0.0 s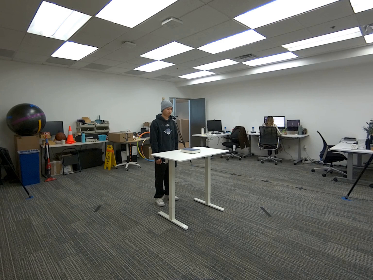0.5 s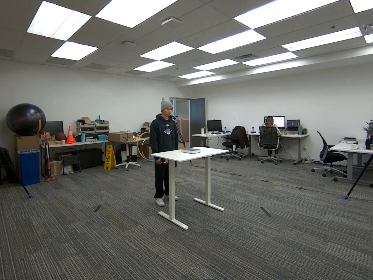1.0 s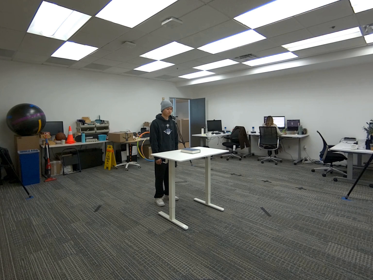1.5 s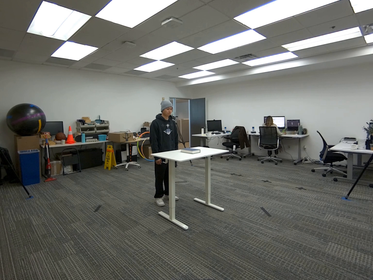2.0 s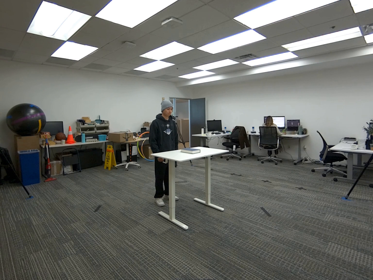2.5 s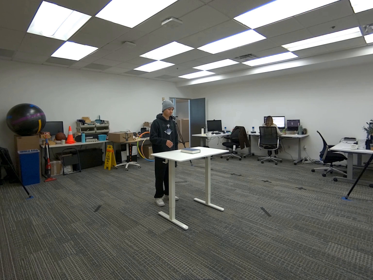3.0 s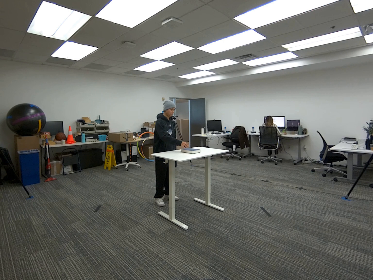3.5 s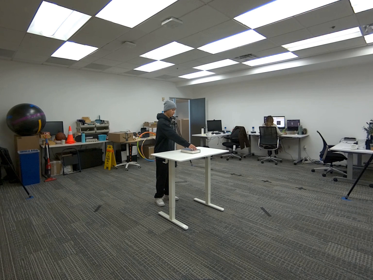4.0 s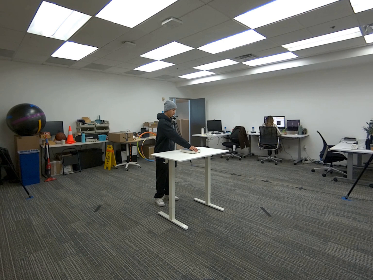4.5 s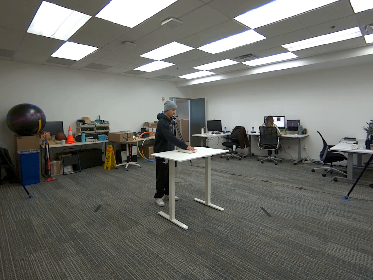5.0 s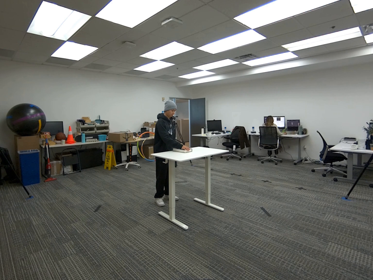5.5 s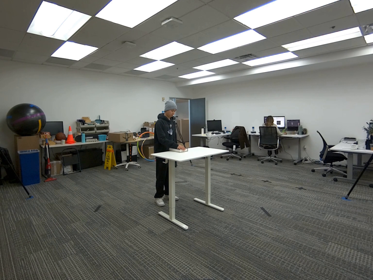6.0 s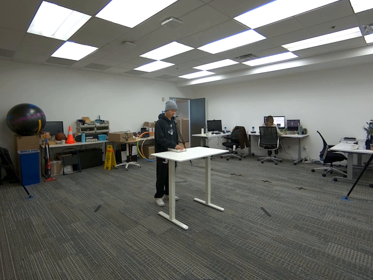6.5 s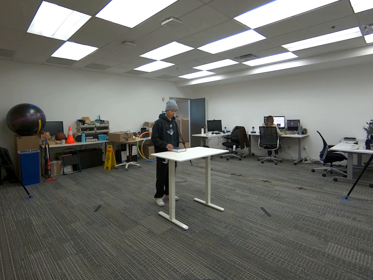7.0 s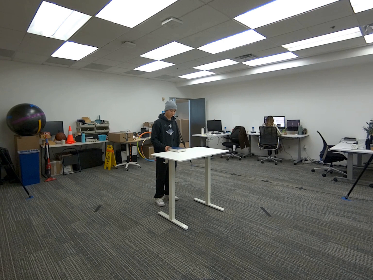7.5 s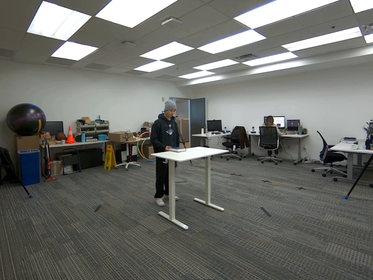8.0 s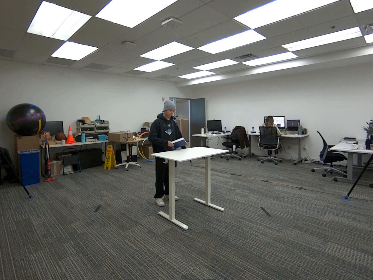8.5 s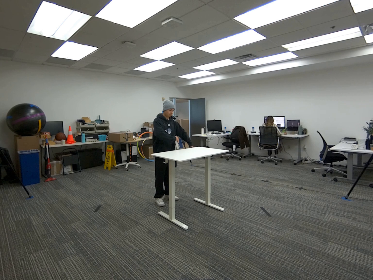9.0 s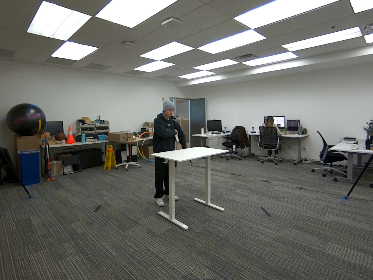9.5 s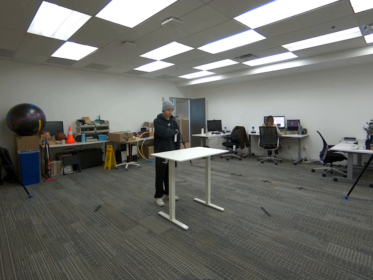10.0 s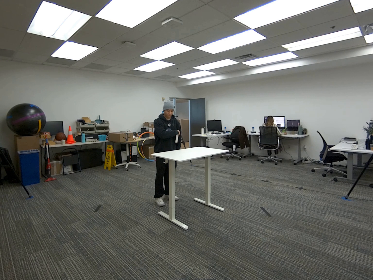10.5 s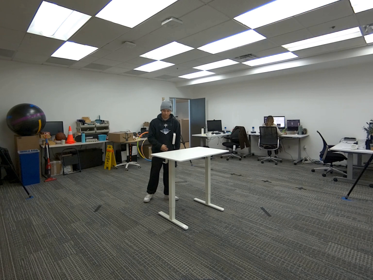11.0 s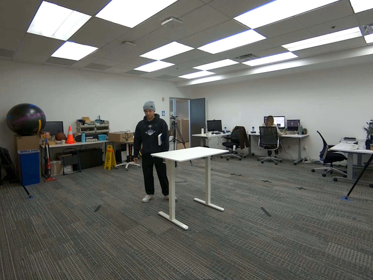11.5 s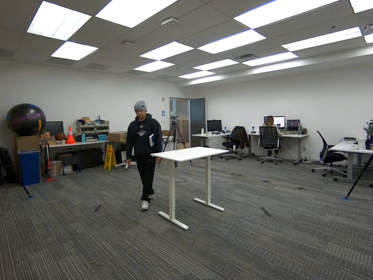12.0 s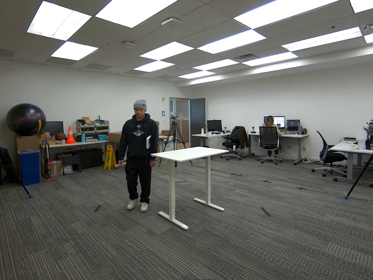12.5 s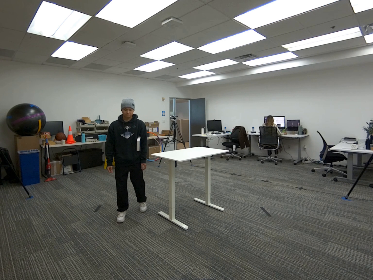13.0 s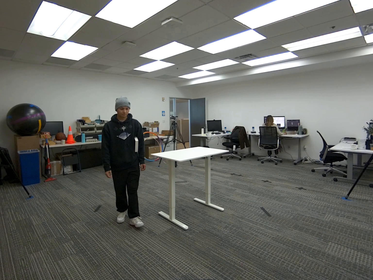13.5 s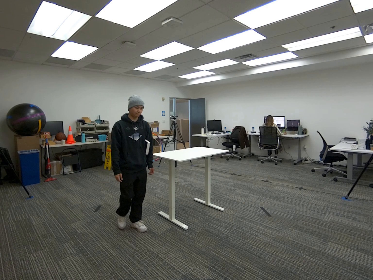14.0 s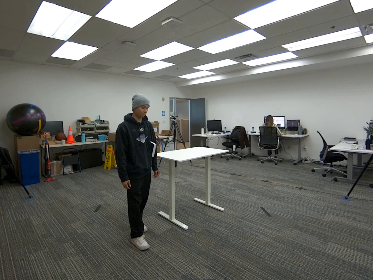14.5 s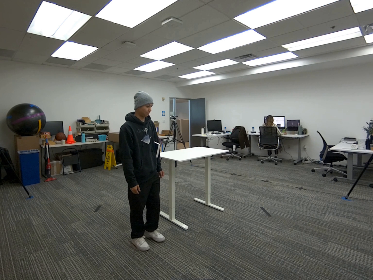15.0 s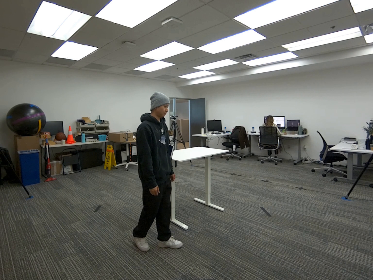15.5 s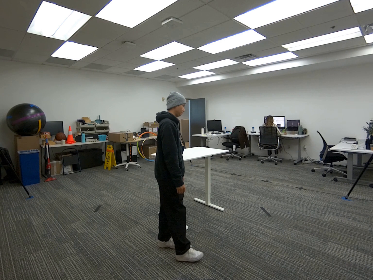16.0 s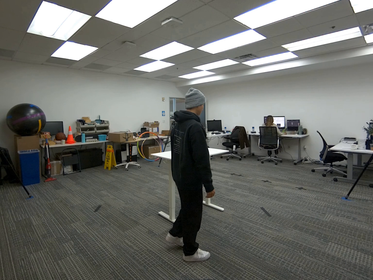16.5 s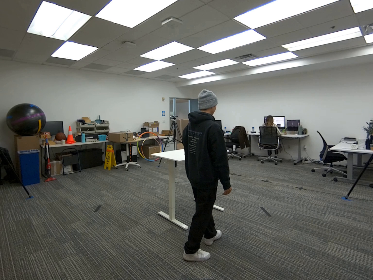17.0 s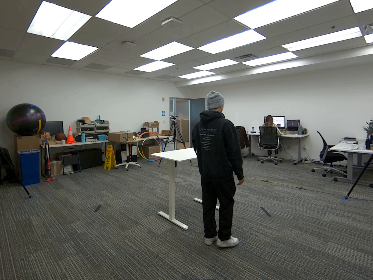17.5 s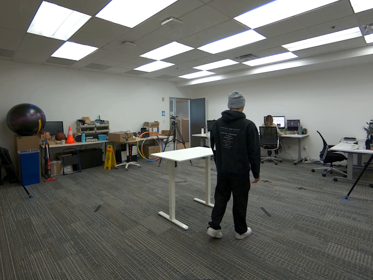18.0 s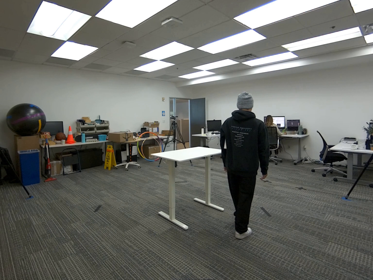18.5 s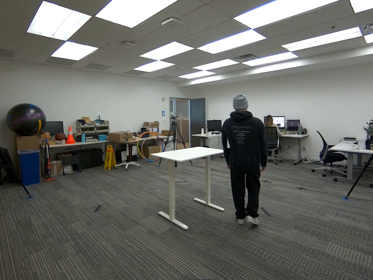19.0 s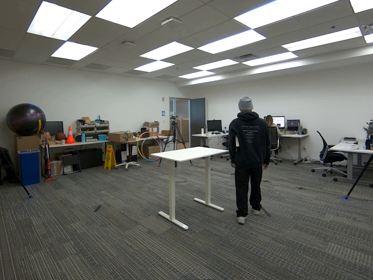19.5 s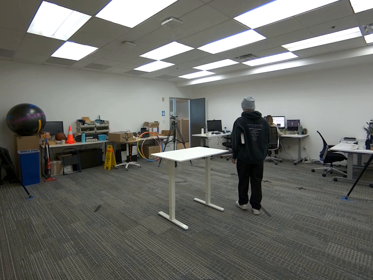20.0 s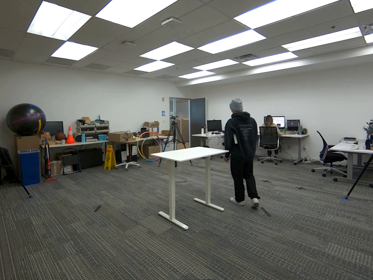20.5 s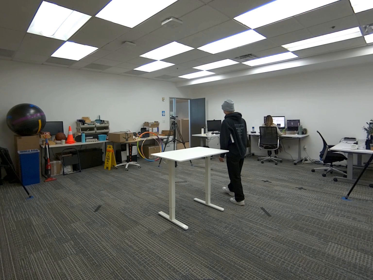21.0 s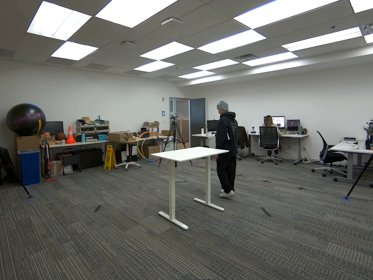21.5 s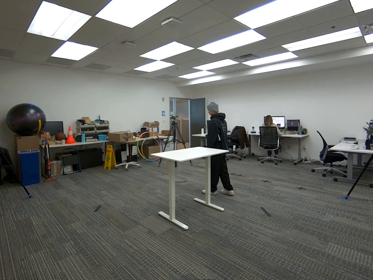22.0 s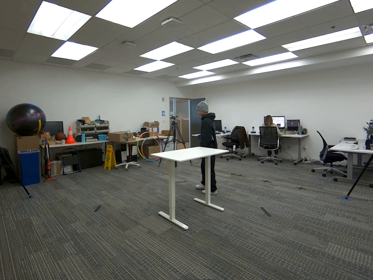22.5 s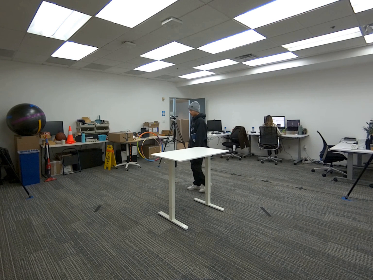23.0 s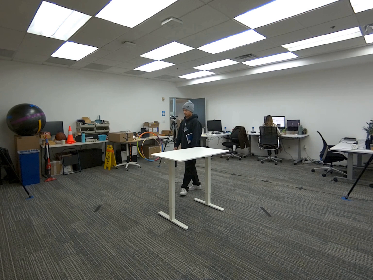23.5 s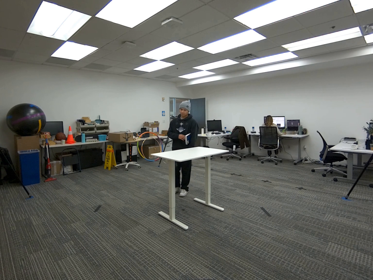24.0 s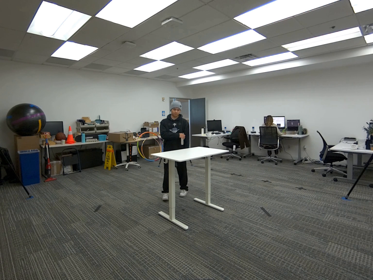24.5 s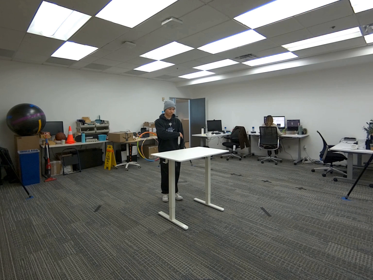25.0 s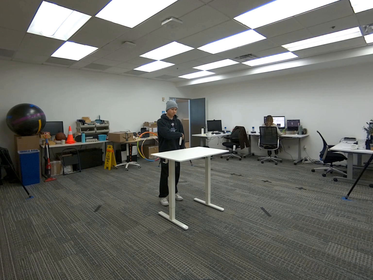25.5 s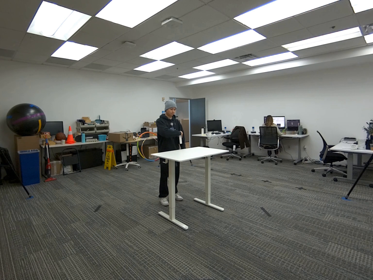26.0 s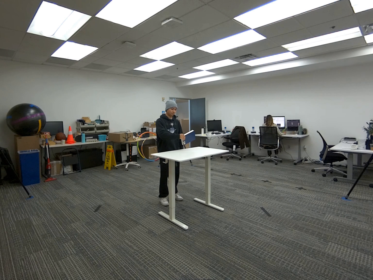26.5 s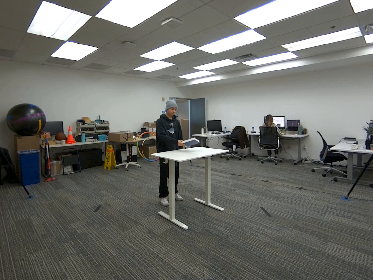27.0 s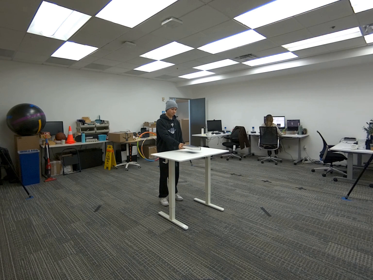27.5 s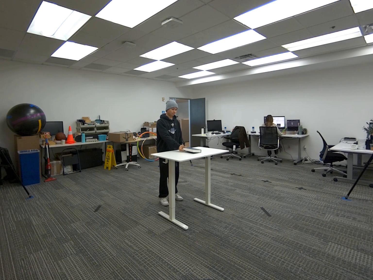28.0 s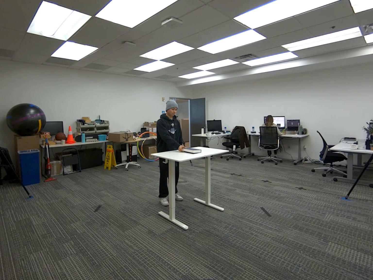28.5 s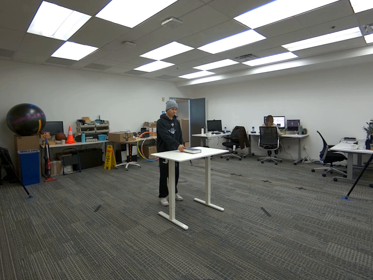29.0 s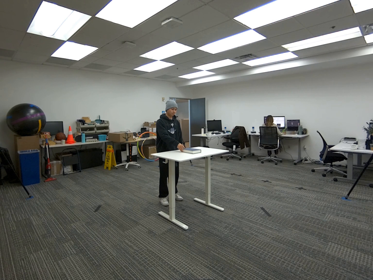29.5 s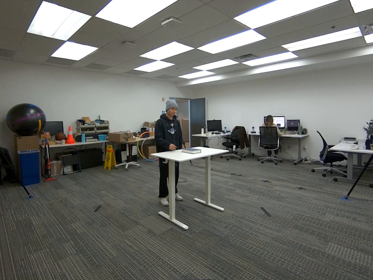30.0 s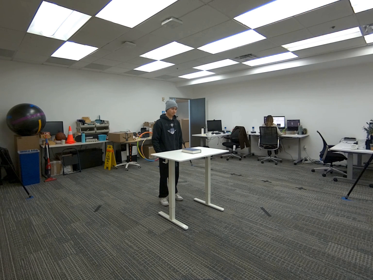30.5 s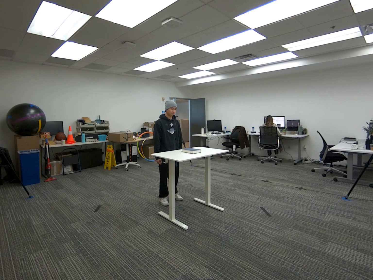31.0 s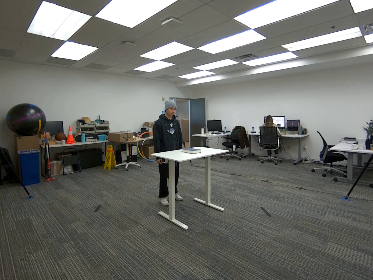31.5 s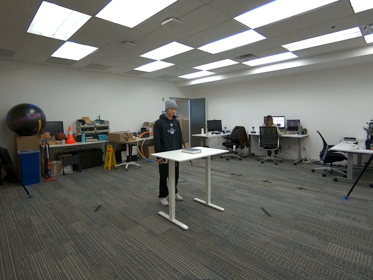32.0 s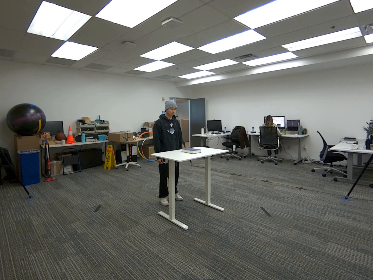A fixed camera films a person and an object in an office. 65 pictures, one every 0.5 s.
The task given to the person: Pick up the dark blue book with your right hand from the white desk and tuck the book under your left arm, walk around and then place the book back to the white desk with your right hand.
